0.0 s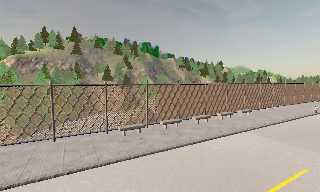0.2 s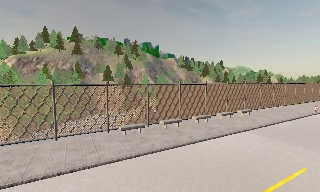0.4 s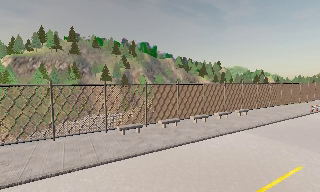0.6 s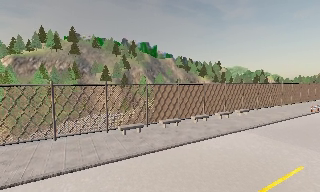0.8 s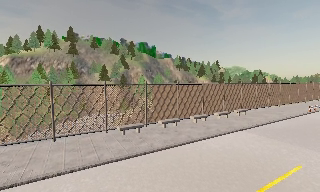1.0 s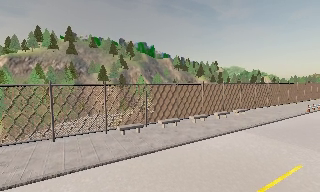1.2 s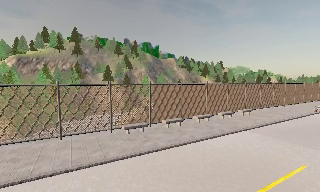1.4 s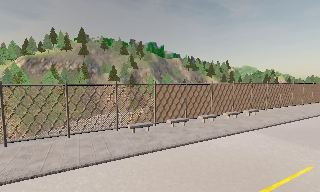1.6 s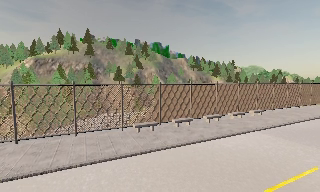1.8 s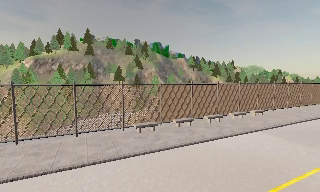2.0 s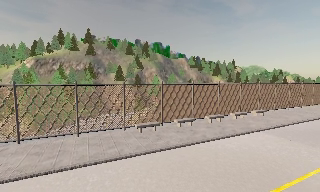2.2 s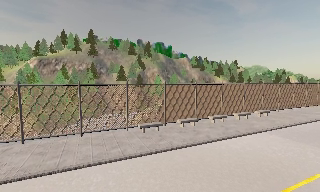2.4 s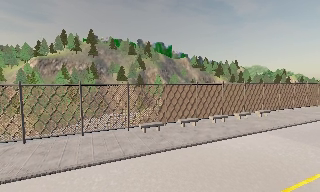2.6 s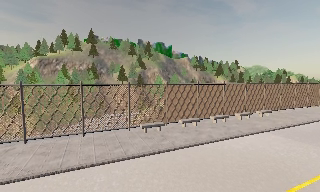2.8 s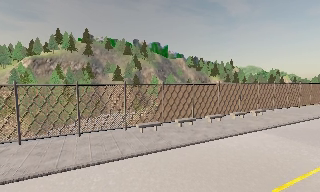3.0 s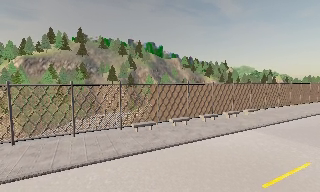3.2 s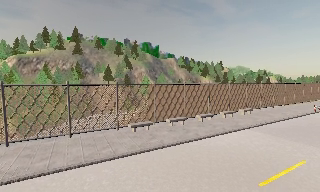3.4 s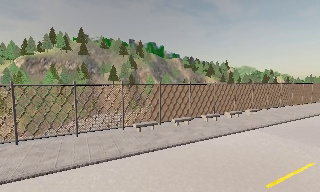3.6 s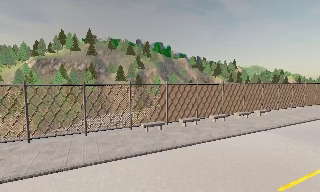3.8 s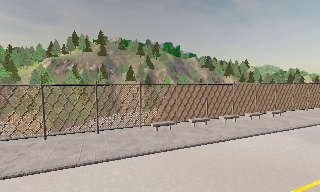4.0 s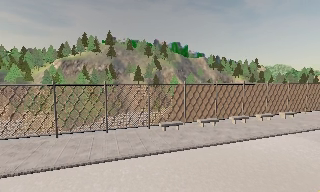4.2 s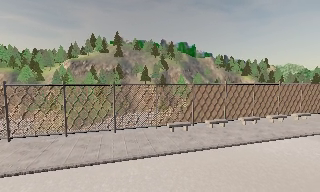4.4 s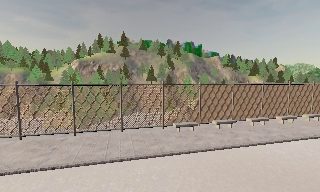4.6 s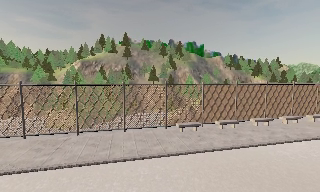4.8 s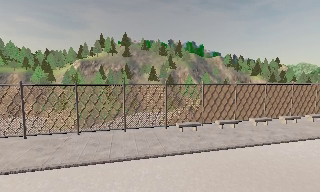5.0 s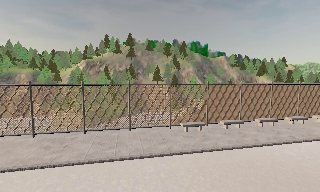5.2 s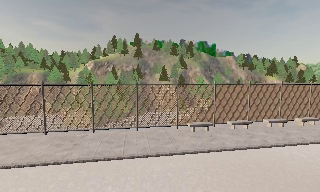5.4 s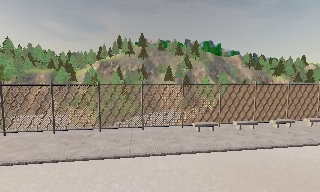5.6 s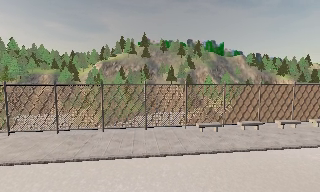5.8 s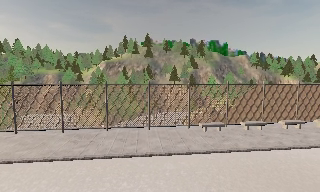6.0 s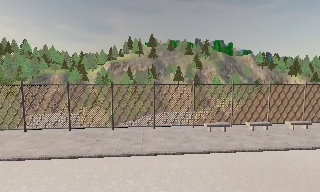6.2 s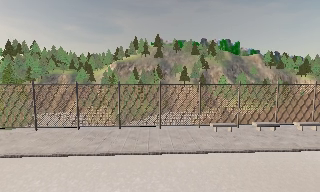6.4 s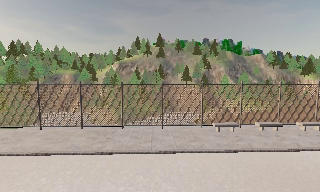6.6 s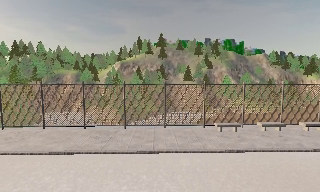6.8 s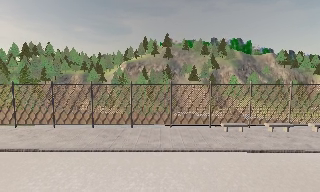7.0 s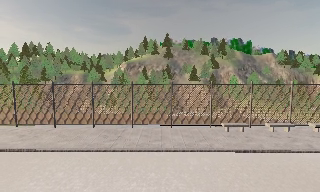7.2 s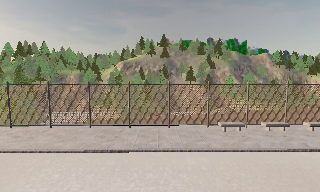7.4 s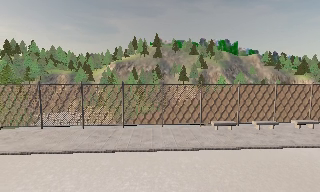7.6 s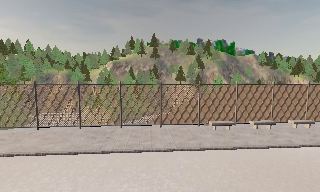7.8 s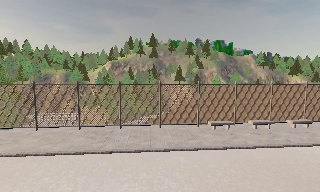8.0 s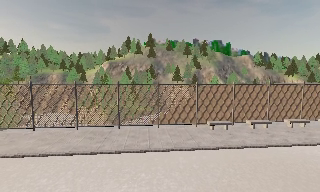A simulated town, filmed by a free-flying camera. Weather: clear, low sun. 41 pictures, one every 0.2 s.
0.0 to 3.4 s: The camera travels backward and to its left, about 1 m, so what stands in front gets smaller.
3.4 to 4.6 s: The scene slides to the right, as the camera pans about 15 degrees to its left.
4.6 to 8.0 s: The camera travels backward and to its left, about 1 m, so what stands in front gets smaller.
The film runs backward here.
